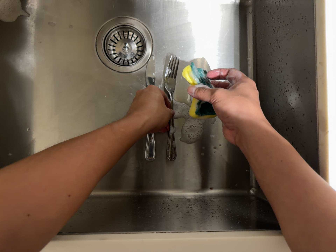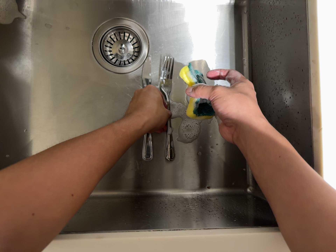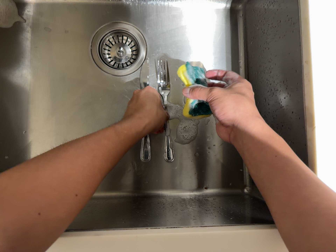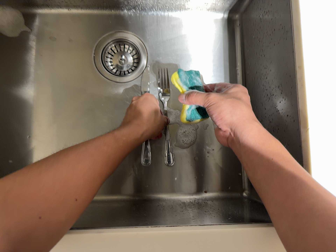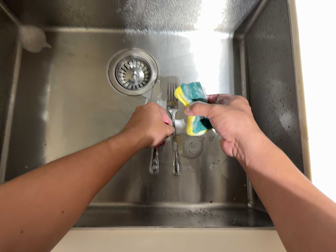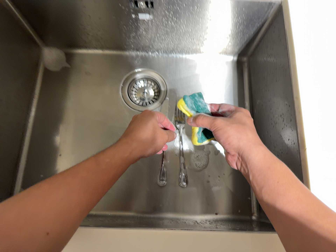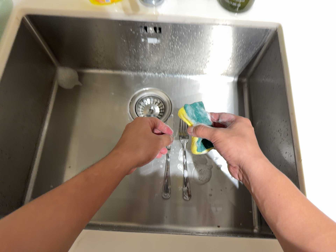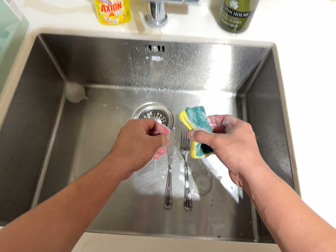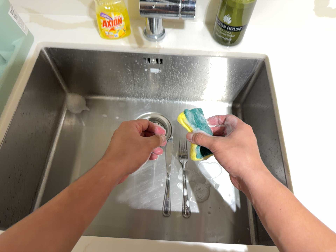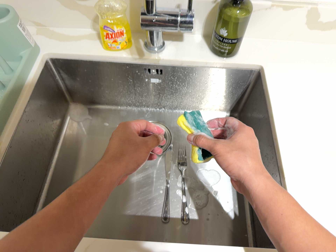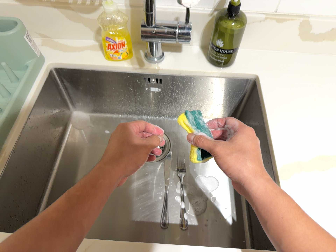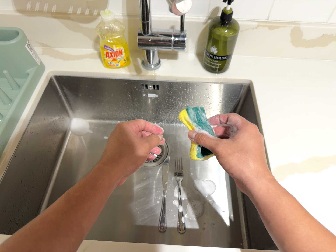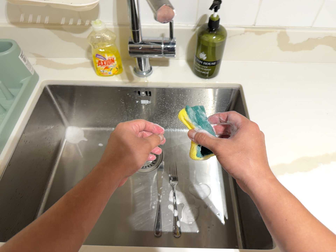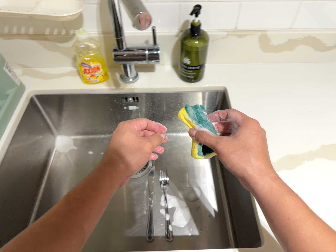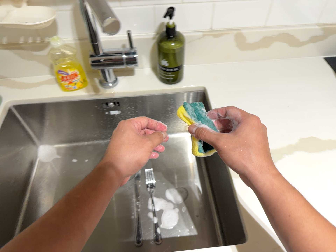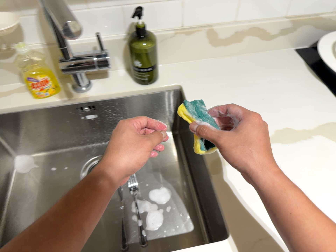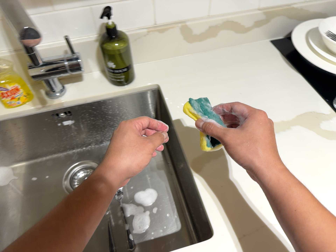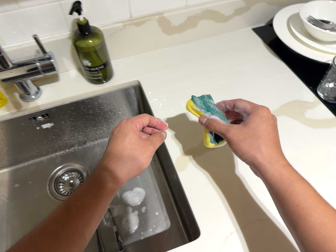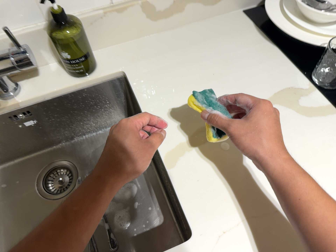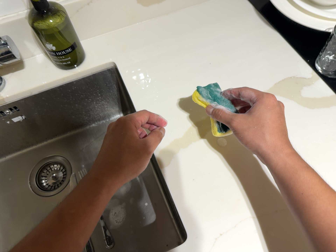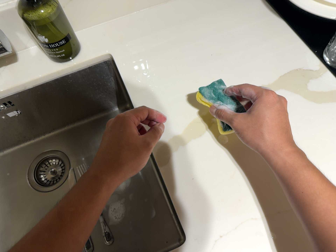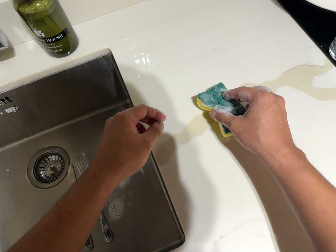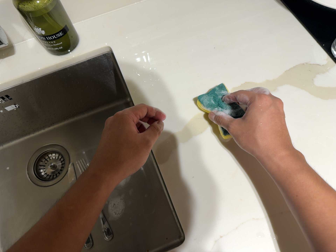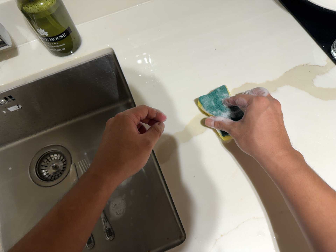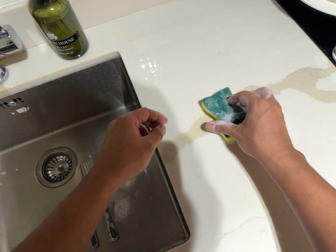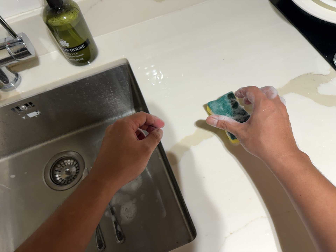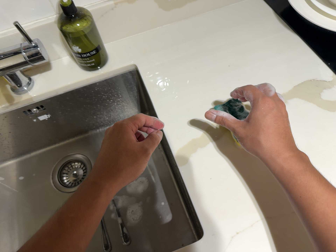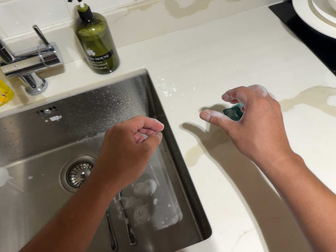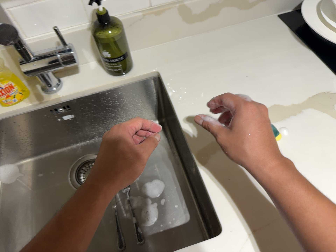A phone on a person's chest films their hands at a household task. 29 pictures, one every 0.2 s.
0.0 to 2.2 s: The camera travels backward and toward the bottom of its view, about 26 cm. Its aim tips toward the top of its view by about 35 degrees, and the scene shifts downward.
2.2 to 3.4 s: The scene slides to the left, as the camera pans about 10 degrees to its right. It travels to its right, about 12 cm, so close, fixed things drift to the left. It rolls about its line of sight by about 20 degrees, and the scene rotates counterclockwise.
3.4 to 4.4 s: The camera travels forward and toward the top of its view, about 12 cm, so what stands in front looms larger. Its aim tips toward the bottom of its view by about 10 degrees.
4.4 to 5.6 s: The camera travels backward, toward the bottom of its view and to its left, about 12 cm, so what stands in front gets smaller. Its aim tips toward the top of its view by about 10 degrees.
The film runs forward here.
